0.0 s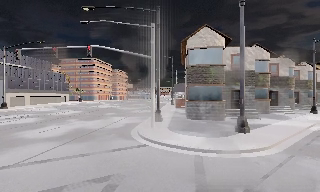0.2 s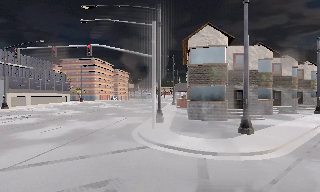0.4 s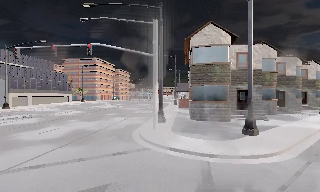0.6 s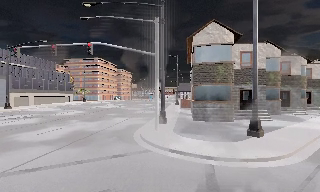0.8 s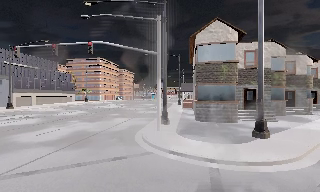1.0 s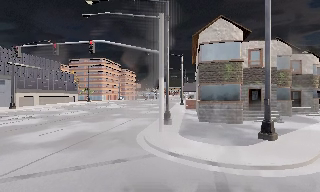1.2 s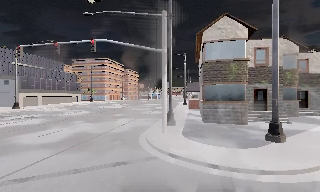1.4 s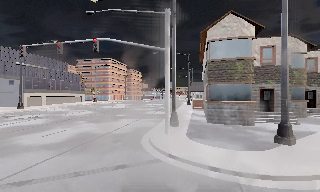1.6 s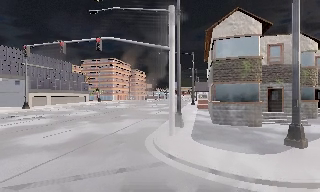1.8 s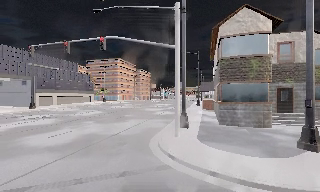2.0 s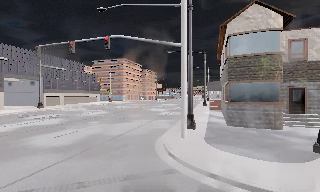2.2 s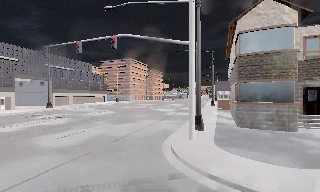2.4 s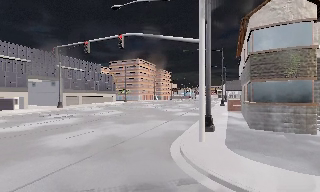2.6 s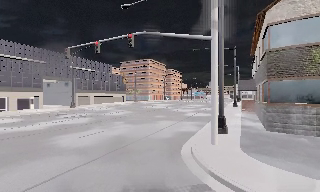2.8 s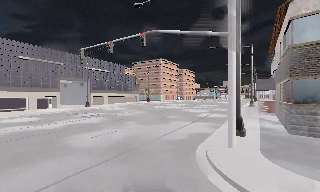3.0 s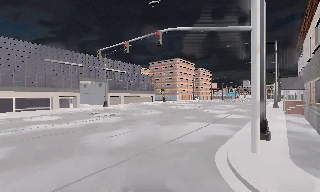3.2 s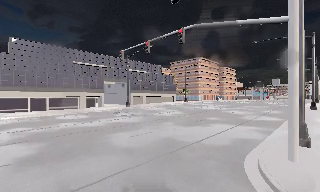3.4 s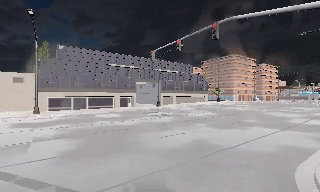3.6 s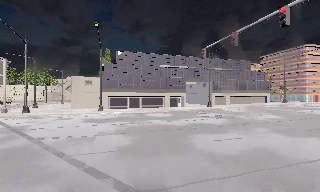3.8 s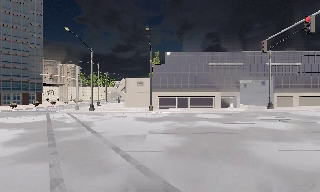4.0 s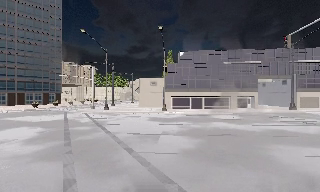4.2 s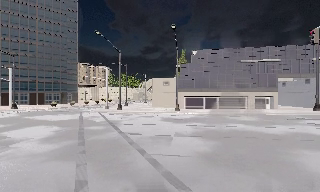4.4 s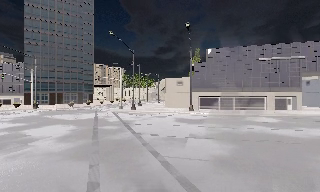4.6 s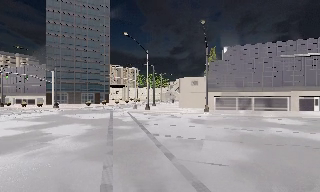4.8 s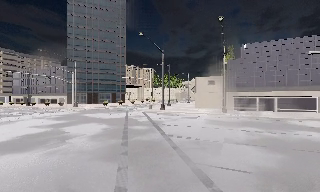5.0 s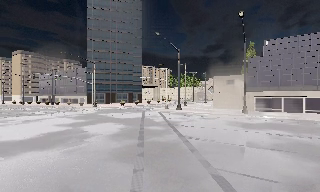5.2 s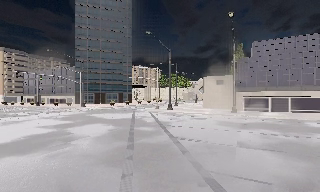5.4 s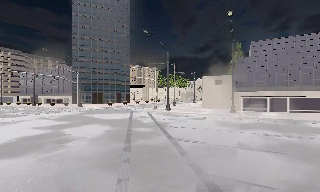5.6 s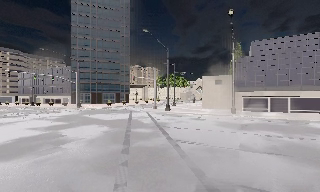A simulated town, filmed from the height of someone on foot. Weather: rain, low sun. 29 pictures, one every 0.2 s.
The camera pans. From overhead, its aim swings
counterclockwise.
The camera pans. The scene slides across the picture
to the right.
0.0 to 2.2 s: The camera pans to its left, which is counterclockwise from overhead, by about 15 degrees. It travels forward, about 3 m, so what stands in front looms larger.
2.2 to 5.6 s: The scene slides to the right, as the camera pans about 95 degrees to its left. It travels forward, about 5 m.
The film runs forward here.
